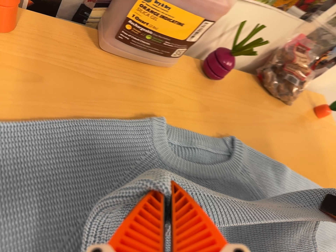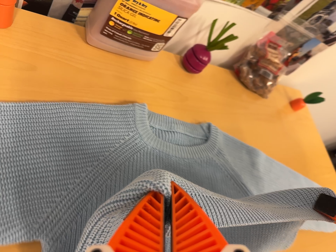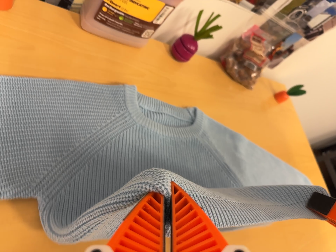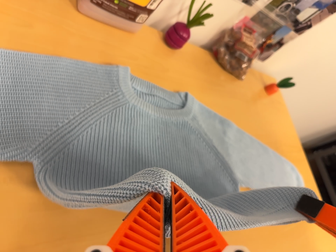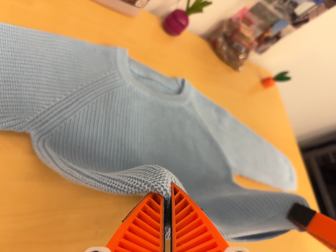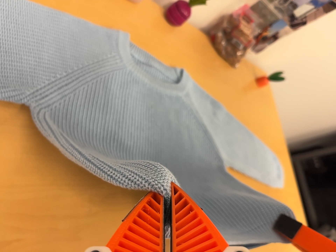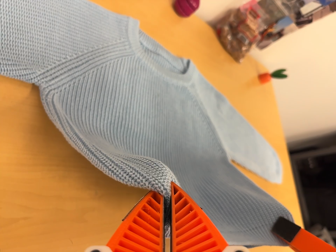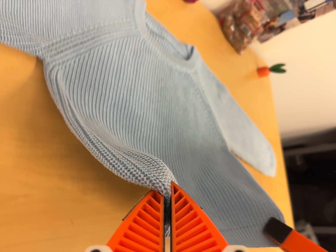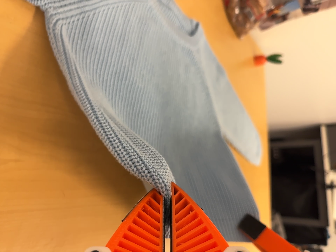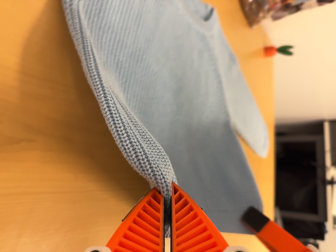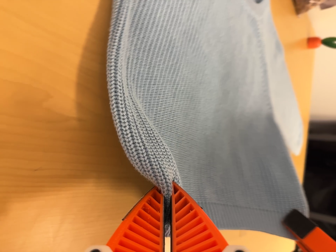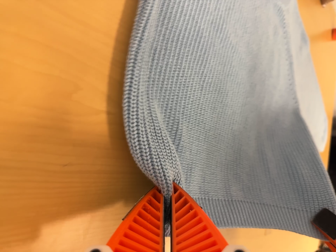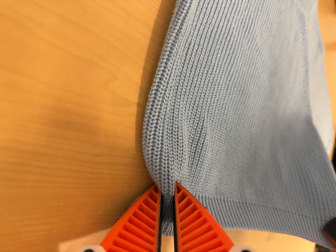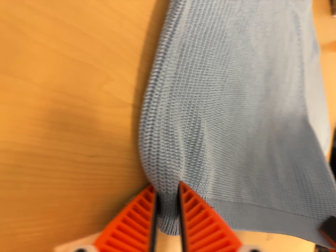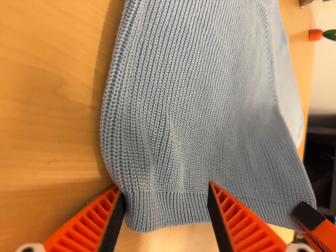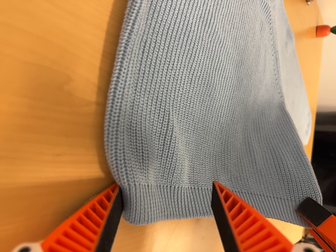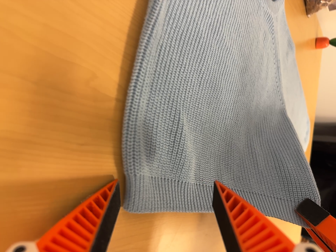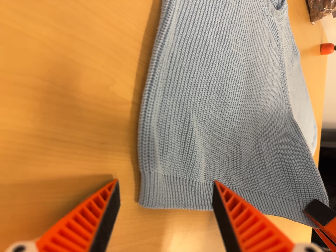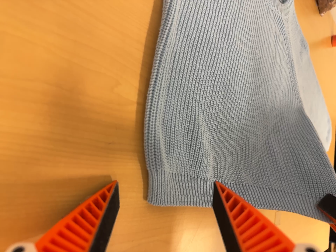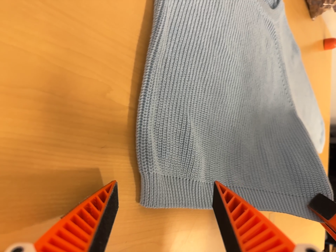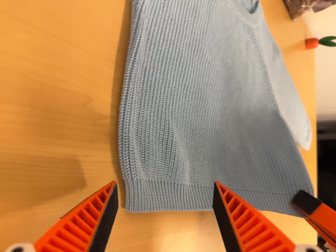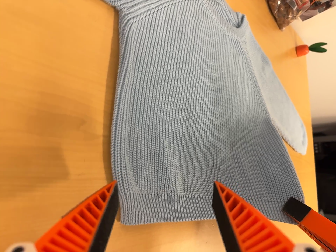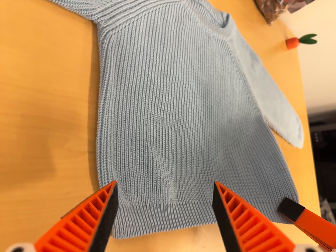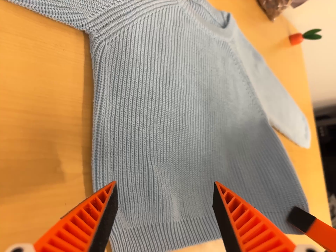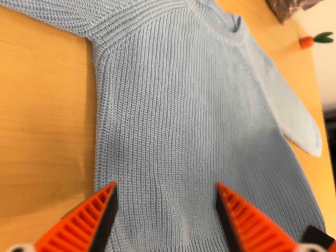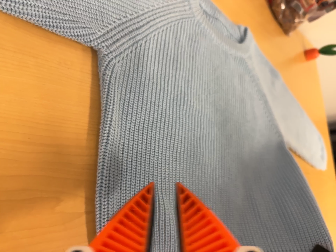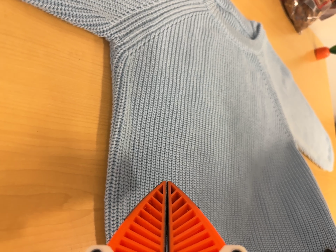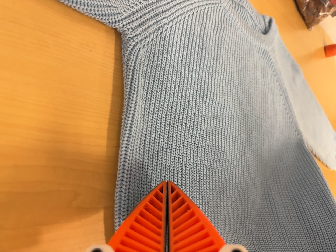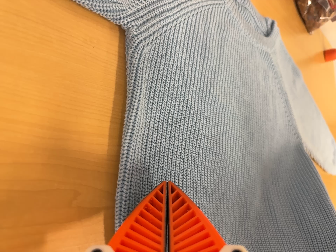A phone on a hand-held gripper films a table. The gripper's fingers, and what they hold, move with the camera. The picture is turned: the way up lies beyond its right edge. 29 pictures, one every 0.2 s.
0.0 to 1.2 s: The camera travels toward the bottom of its view and backward, about 18 cm, so close, fixed things drift upward. It rolls about its line of sight by about 10 degrees, and the scene rotates clockwise.
1.2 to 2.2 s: The camera travels to its left and forward, about 14 cm, so close, fixed things drift to the right. Its aim tips toward the bottom of its view by about 10 degrees, and the scene shifts upward. It rolls about its line of sight by about 15 degrees, and the scene rotates clockwise.
2.2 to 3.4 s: The camera shifts only a little, or ends up much as it began.
3.4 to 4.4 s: The camera travels to its right and backward, about 8 cm, so close, fixed things drift to the left. It rolls about its line of sight by about 10 degrees, and the scene rotates counterclockwise.
4.4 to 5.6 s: The camera travels forward, about 9 cm, so what stands in front looms larger.
The film runs backward here.
